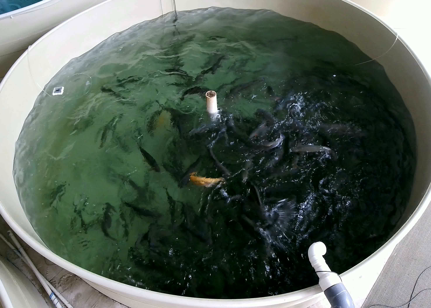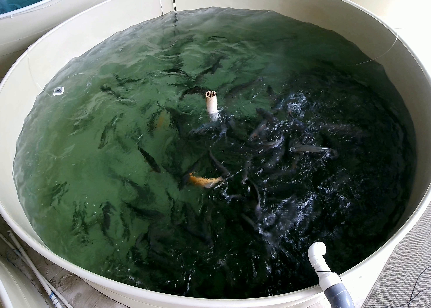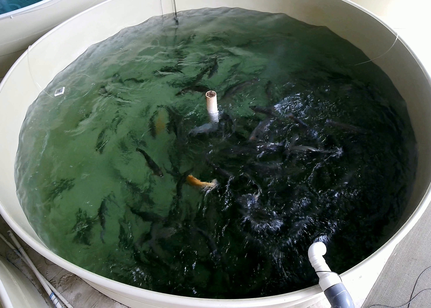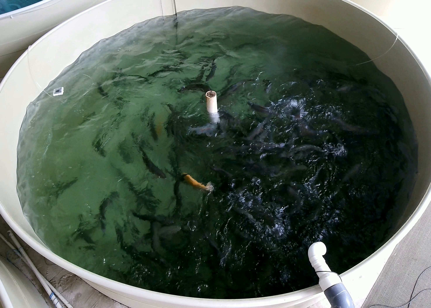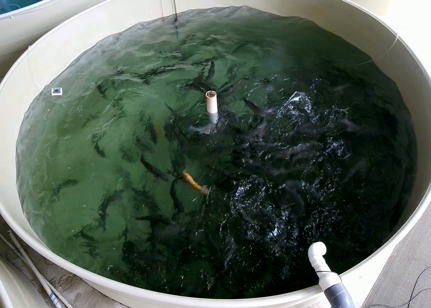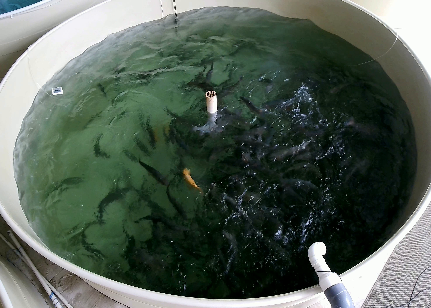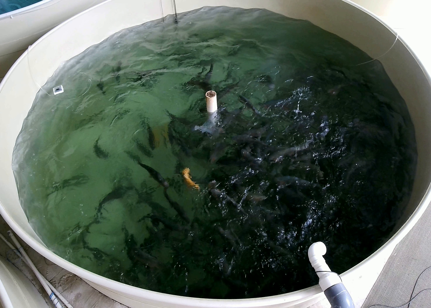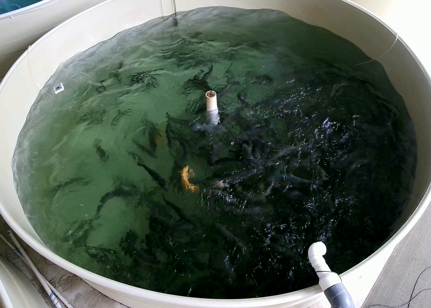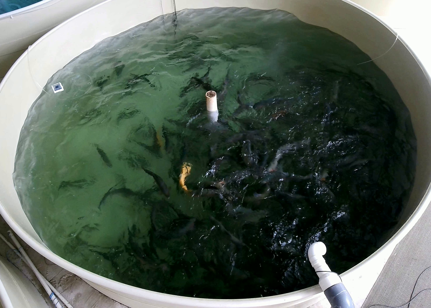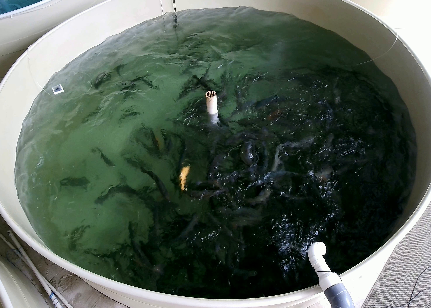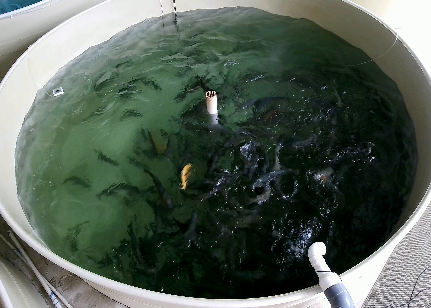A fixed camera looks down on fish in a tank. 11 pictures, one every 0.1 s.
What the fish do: Weak feeding.
